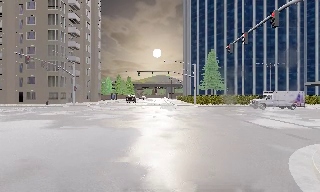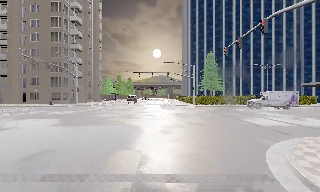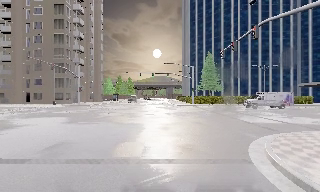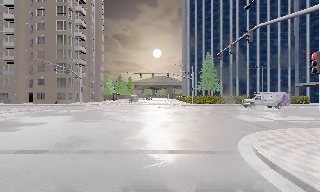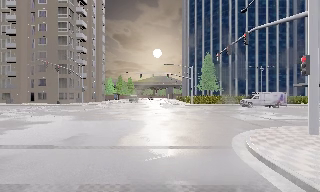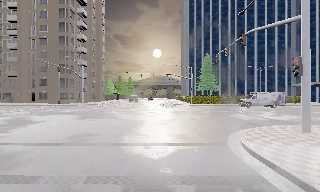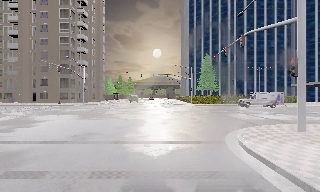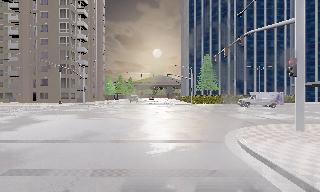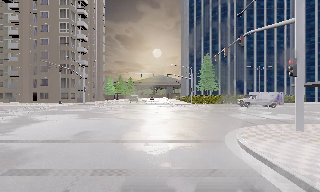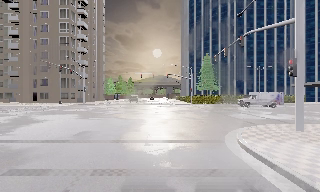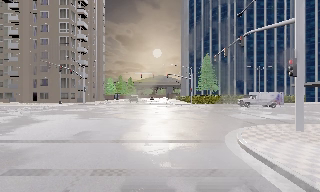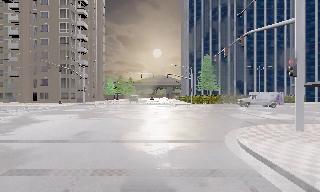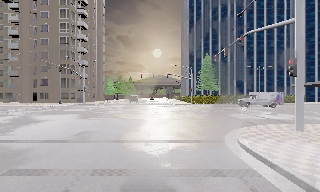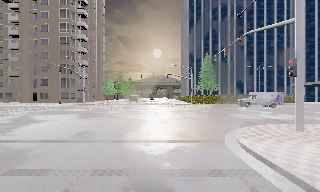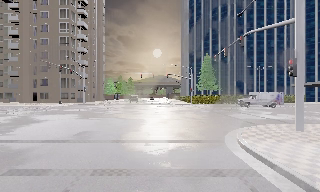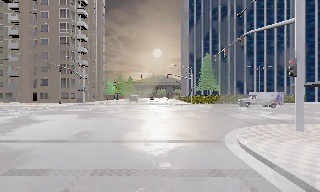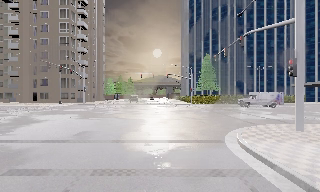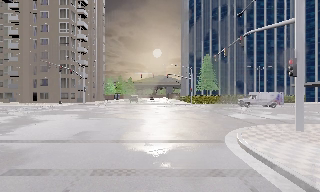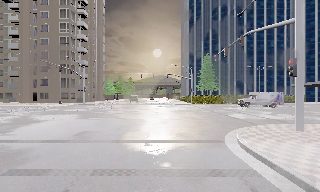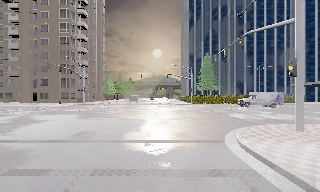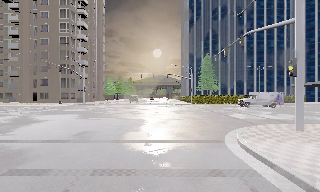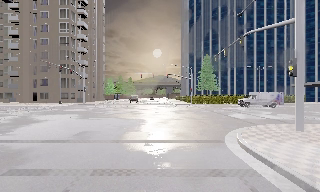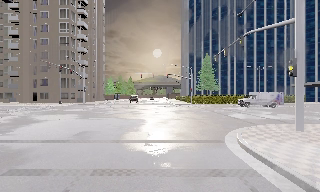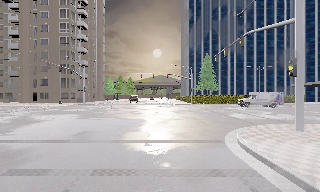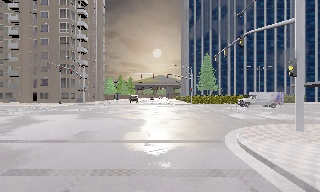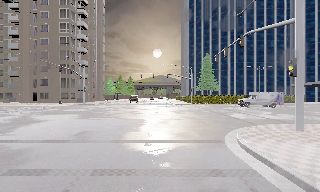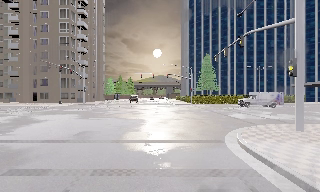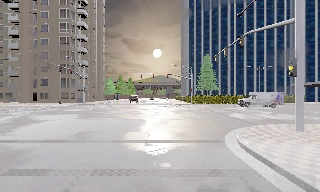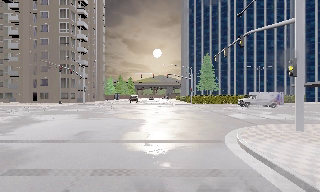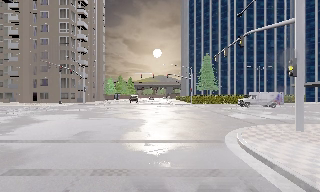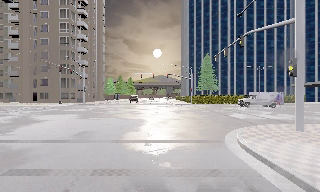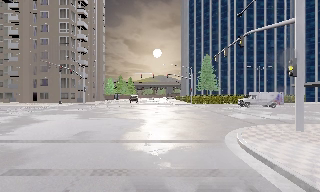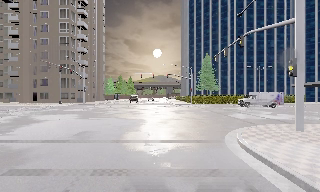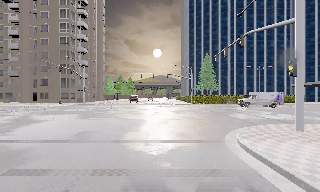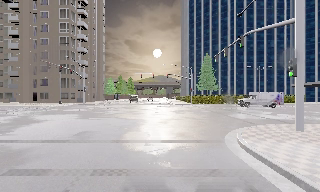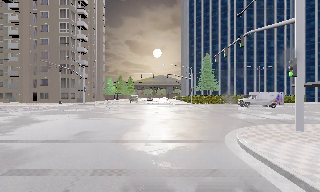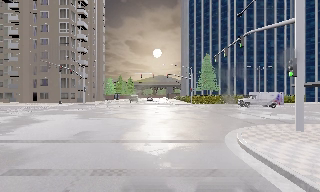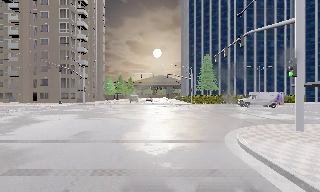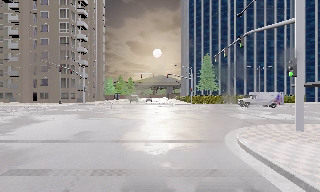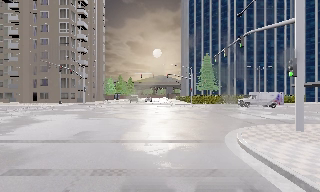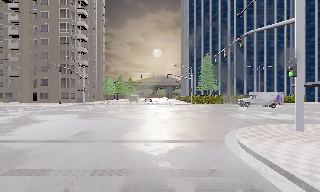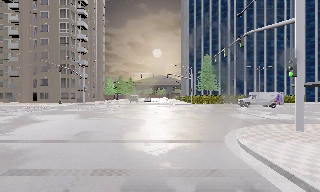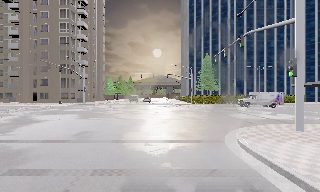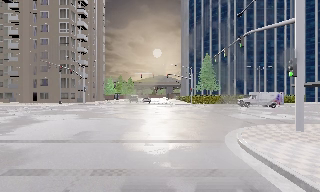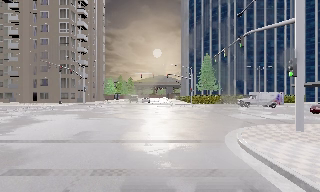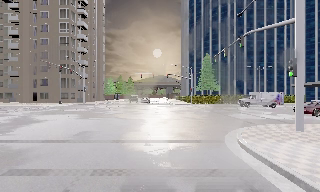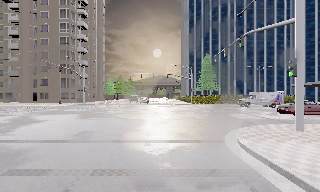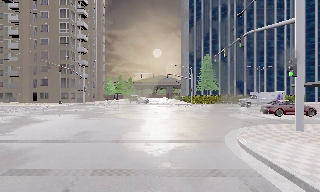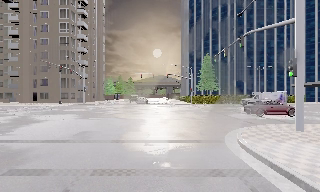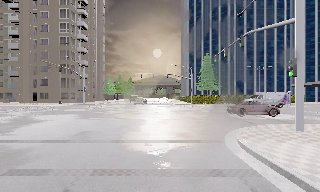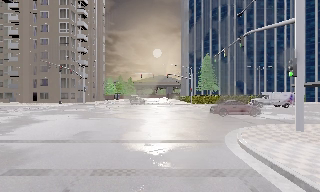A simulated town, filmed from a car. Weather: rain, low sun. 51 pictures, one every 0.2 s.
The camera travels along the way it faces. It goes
backward.
0.0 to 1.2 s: The camera travels backward, about 3.5 m, so what stands in front gets smaller. It loses speed.
1.2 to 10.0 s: The camera keeps its place and its aim.
The film runs backward here.
